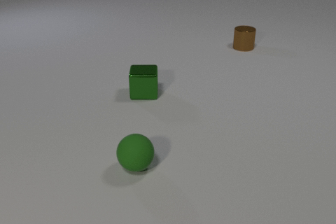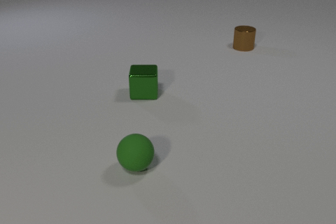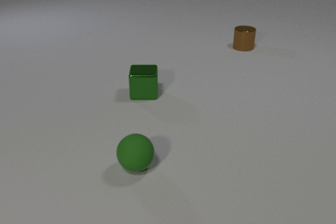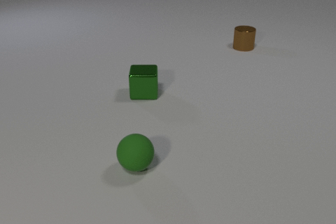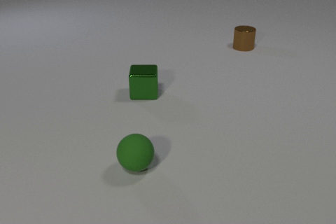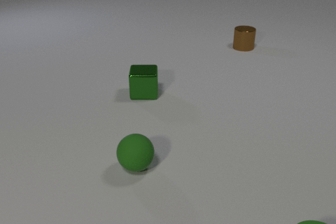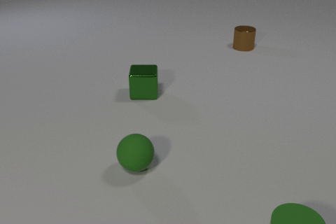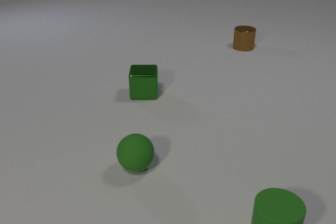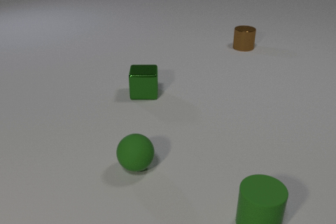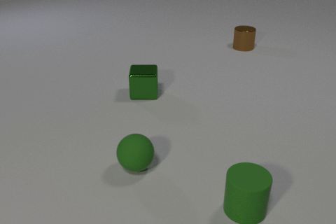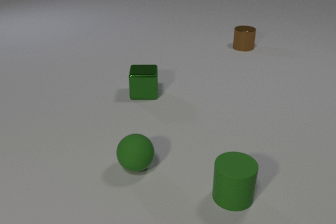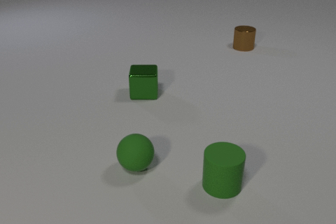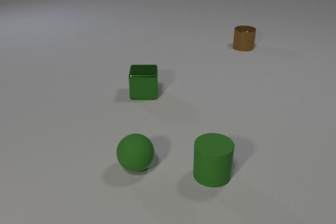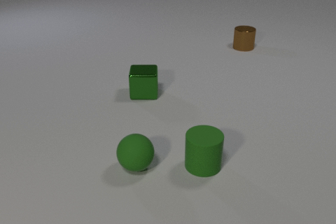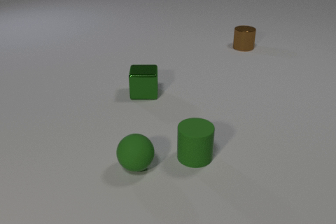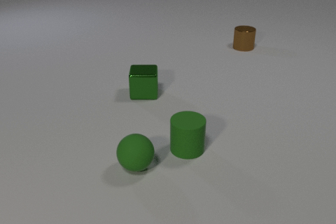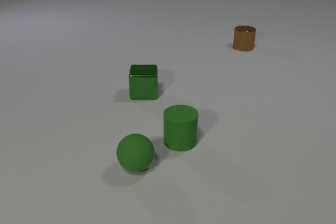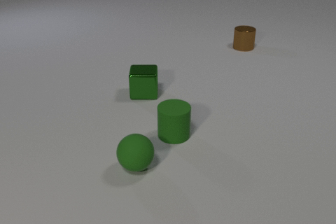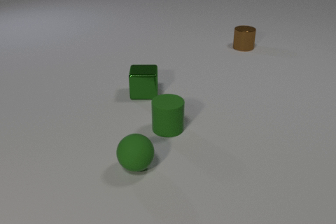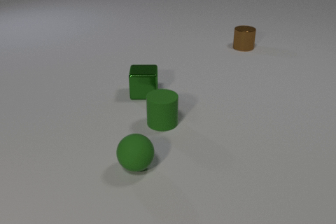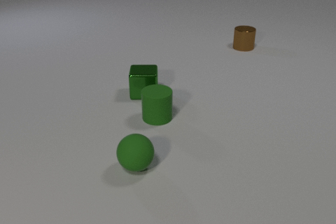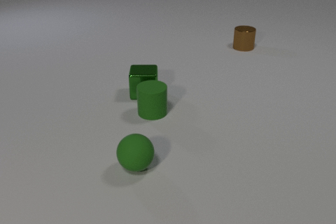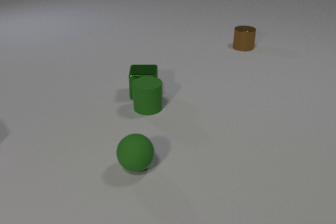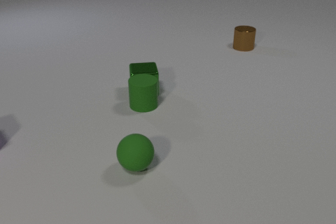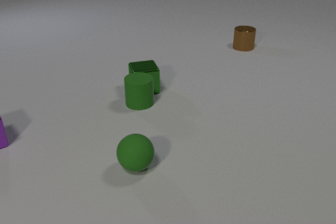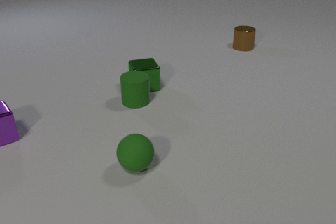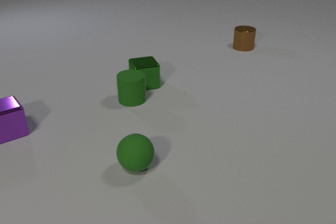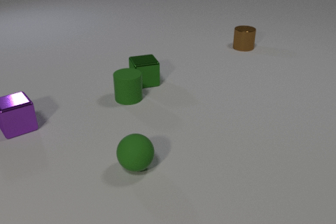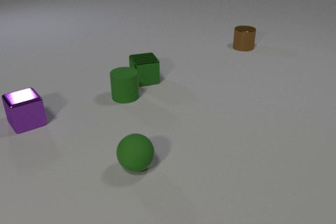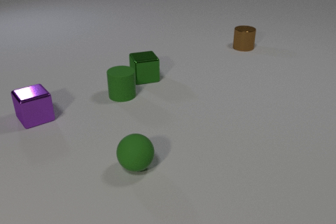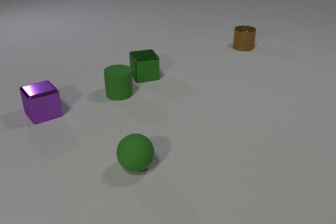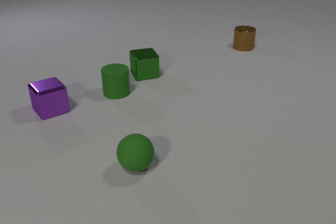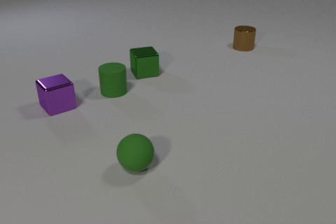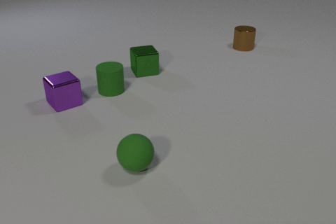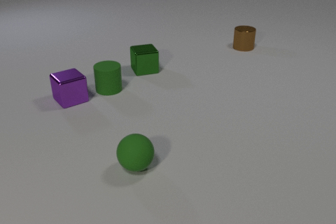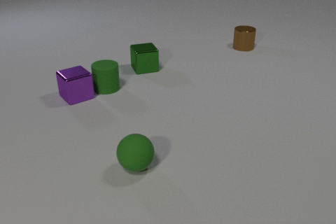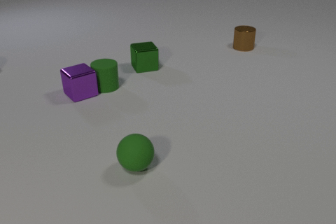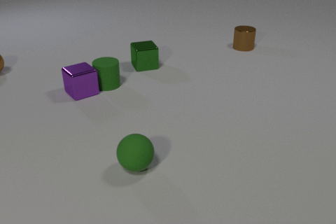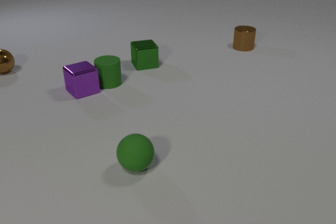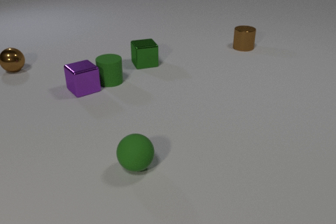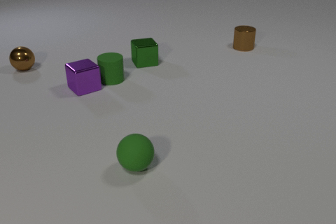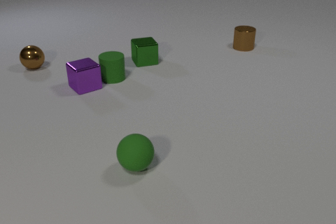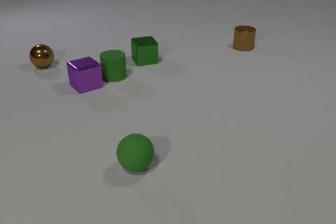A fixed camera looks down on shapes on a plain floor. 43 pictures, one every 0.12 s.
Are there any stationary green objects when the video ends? yes.
What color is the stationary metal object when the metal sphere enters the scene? brown.
How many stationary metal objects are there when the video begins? 2.
0.00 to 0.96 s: The green rubber cylinder comes in at the bottom edge, slides to the left and away from the camera.
0.96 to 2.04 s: The green rubber cylinder slides away from the camera and to the left.
2.04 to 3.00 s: The green rubber cylinder slides away from the camera and to the left. The green metal cube slides away from the camera. The purple metal cube comes in at the left edge, slides to the right and away from the camera. The green rubber cylinder and the green metal cube collide.
3.00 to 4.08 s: The green rubber cylinder slides away from the camera and to the left. The green metal cube slides away from the camera. The purple metal cube slides to the right and away from the camera.
4.08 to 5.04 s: The green rubber cylinder slides away from the camera. The green metal cube slides away from the camera. The purple metal cube slides away from the camera and to the right. The brown metal sphere comes in at the left edge, rolls to the right. The green rubber cylinder and the purple metal cube collide.
